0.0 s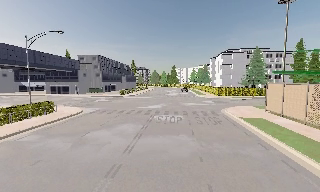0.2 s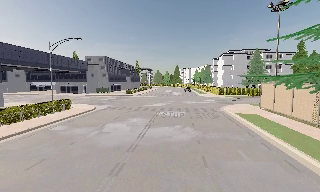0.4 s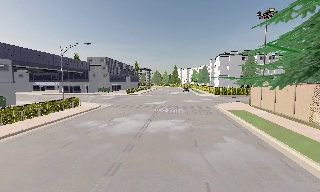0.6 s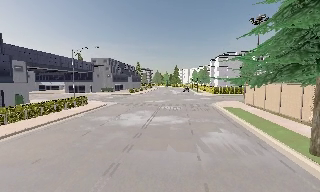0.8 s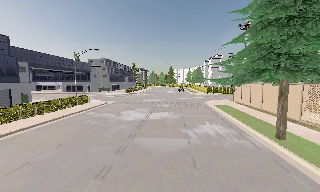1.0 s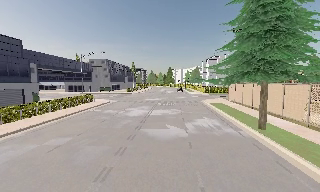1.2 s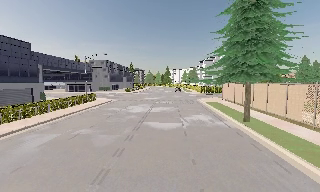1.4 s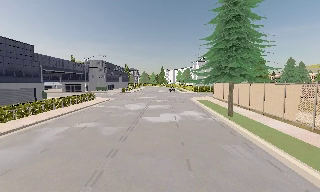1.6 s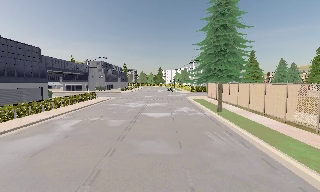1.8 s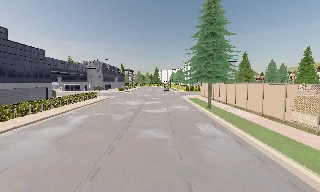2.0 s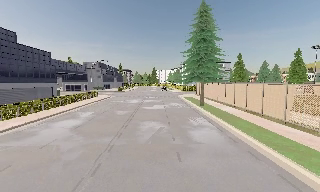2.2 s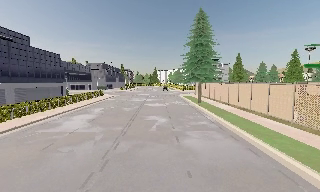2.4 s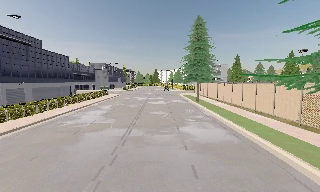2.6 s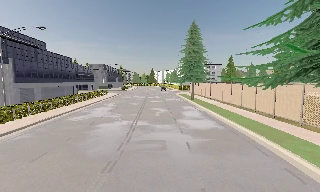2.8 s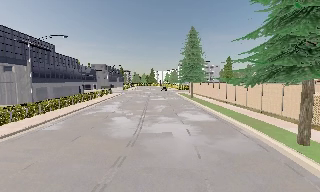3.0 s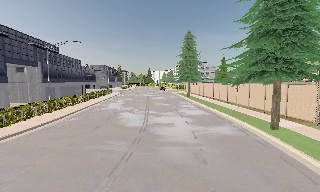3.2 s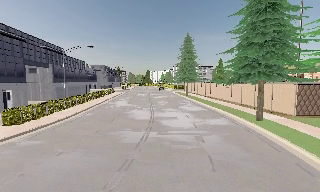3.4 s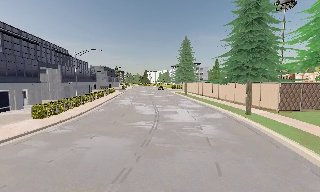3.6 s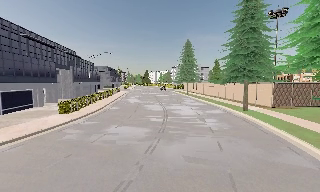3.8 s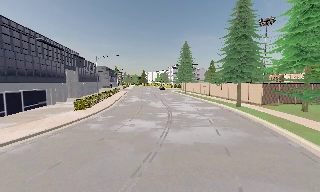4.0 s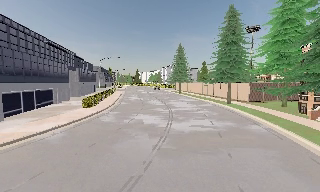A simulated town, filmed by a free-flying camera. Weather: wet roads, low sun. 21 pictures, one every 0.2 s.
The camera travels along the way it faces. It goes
backward.
0.0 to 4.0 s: The camera pans to its right, which is clockwise from overhead, by about 15 degrees. It travels backward, about 45 m, so what stands in front gets smaller.
The film runs backward here.
